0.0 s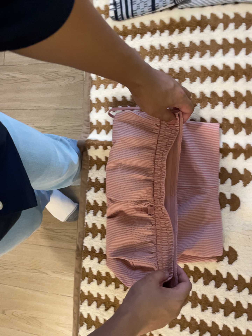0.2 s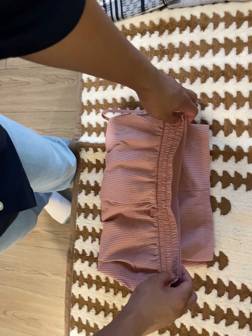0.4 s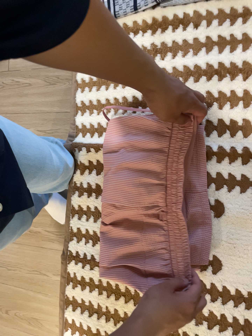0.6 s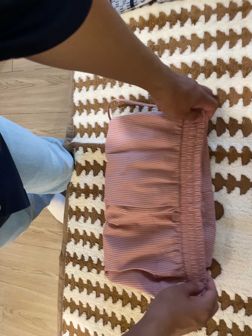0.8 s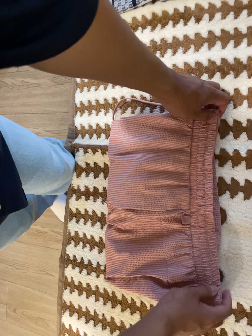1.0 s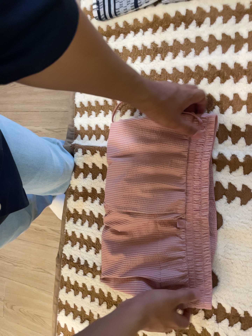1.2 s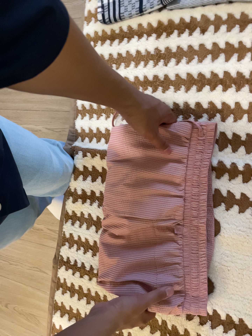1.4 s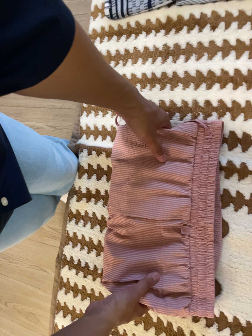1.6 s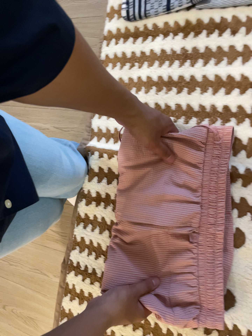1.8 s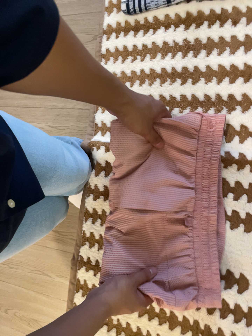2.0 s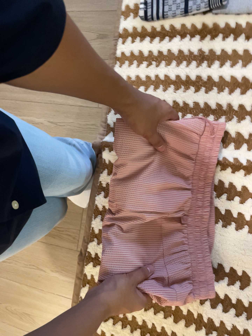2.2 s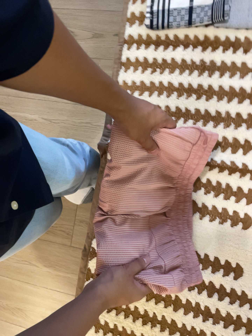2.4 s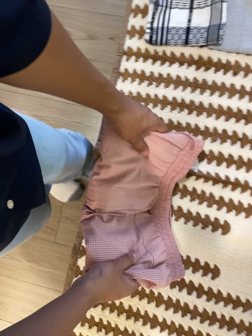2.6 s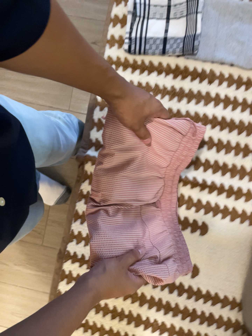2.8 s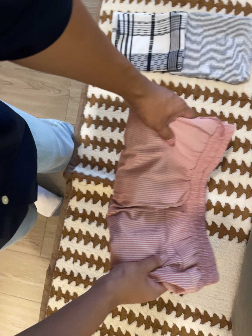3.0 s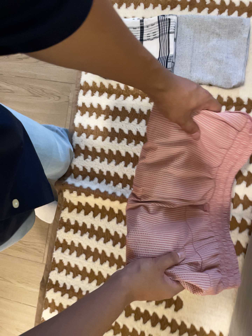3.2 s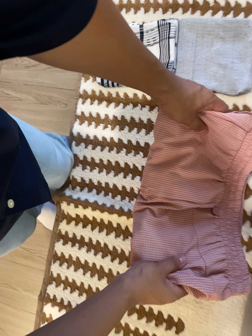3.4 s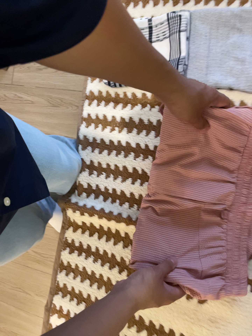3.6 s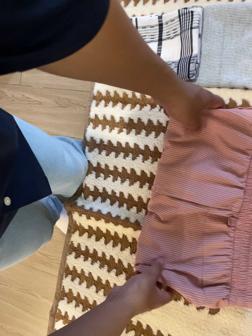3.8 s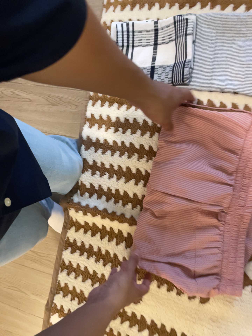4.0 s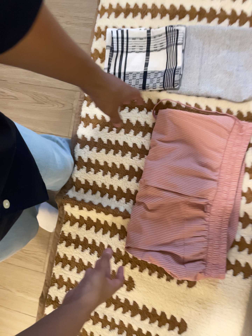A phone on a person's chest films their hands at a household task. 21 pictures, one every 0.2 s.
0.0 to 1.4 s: The camera travels to its right, about 12 cm.
1.4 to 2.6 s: The camera pans to its right by about 20 degrees. It travels to its left and backward, about 24 cm.
2.6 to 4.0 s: The camera travels to its right and toward the top of its view, about 16 cm.
The film runs forward here.
